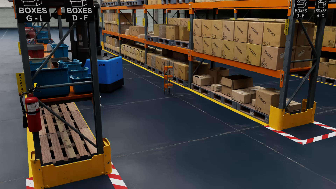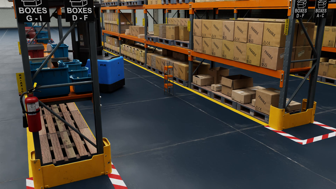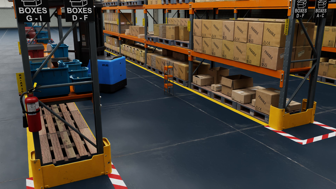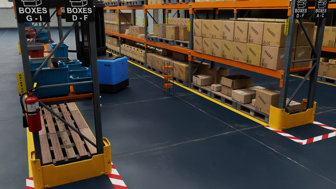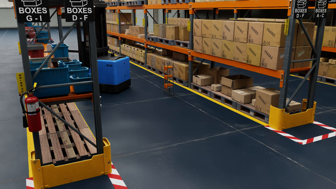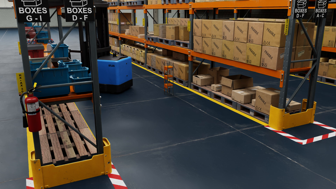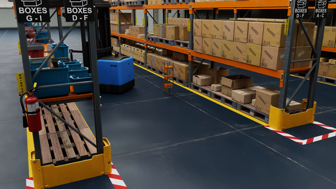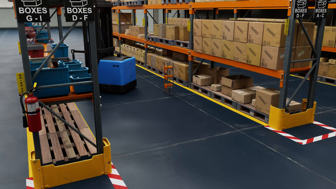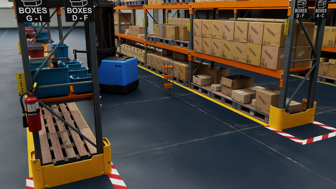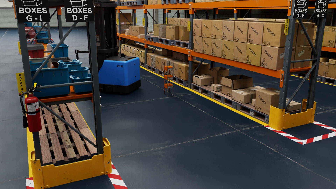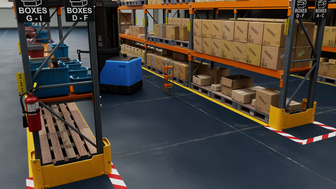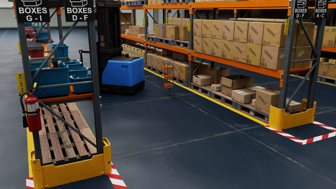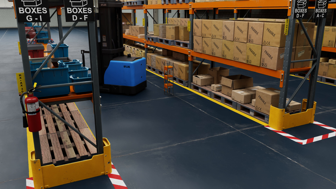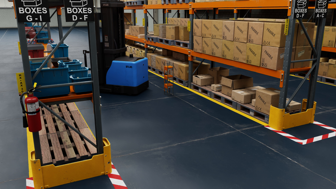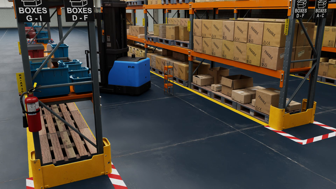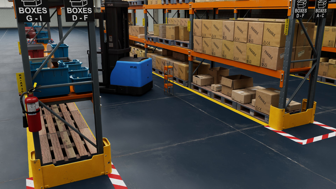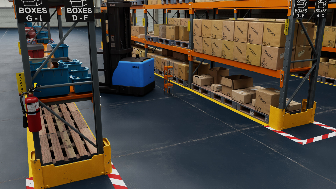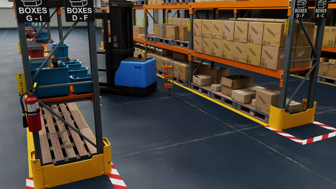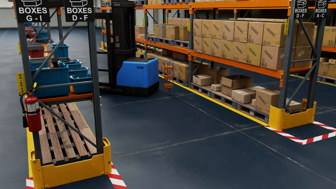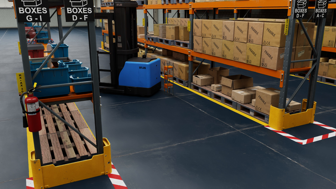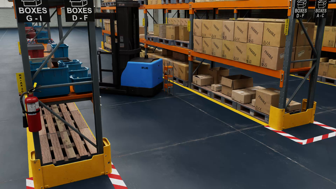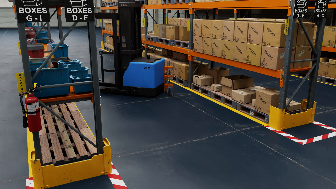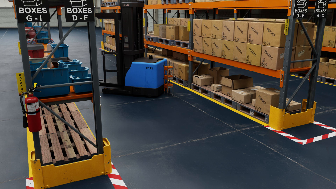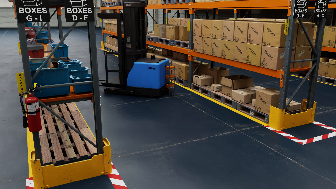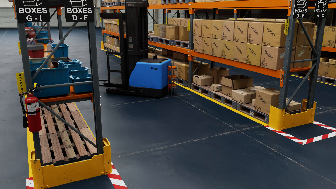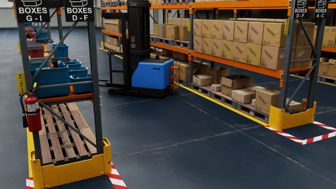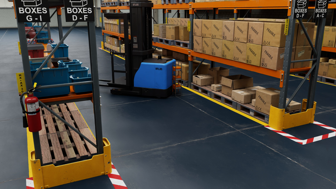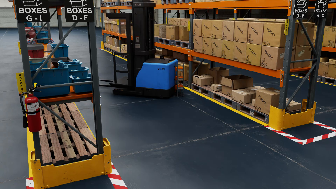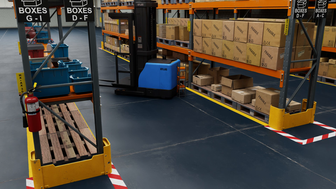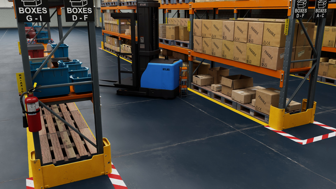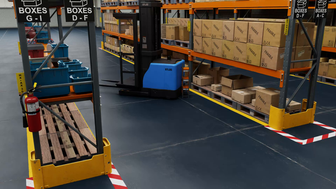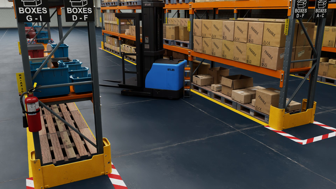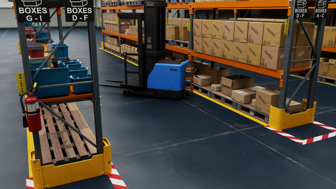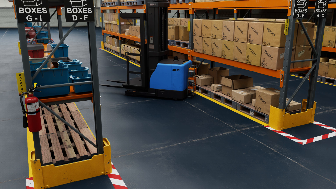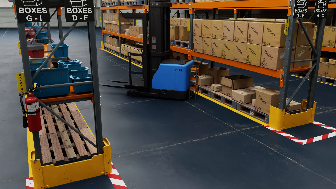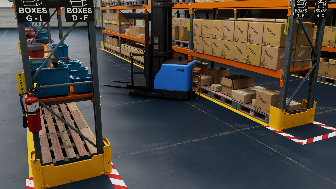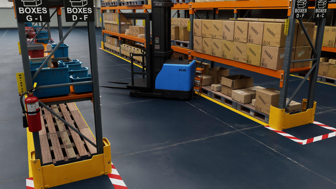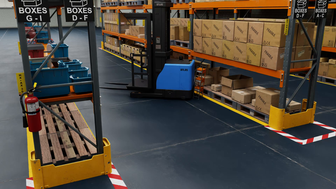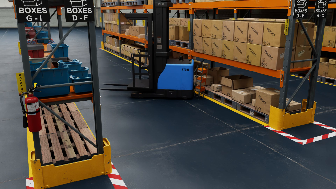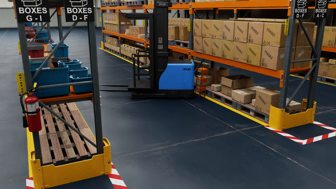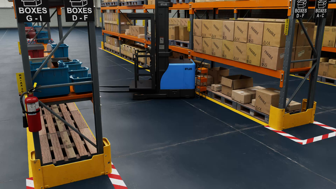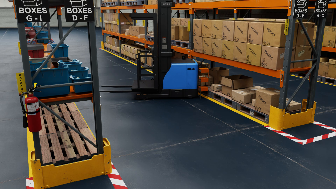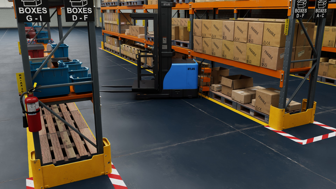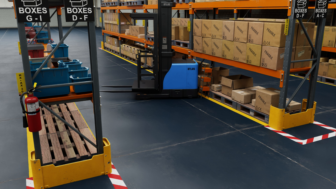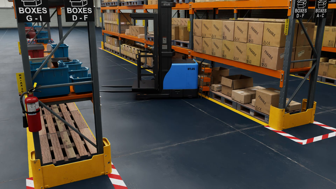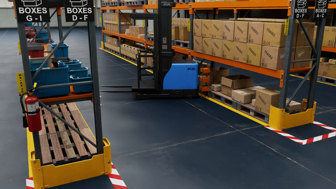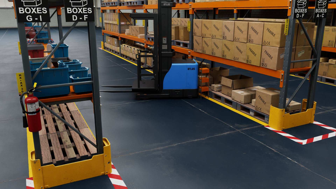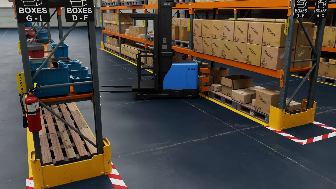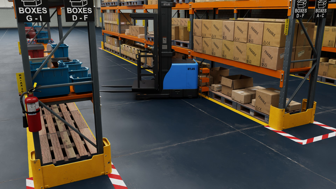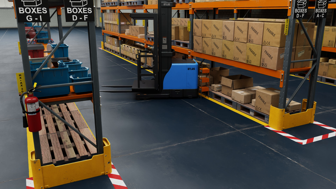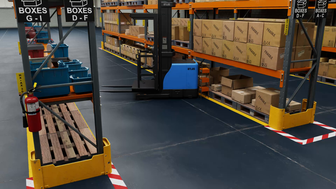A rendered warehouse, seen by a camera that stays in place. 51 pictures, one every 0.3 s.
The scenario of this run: A forklift runs into an object in its way.
